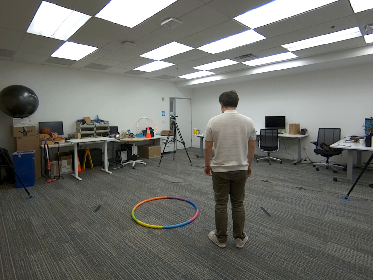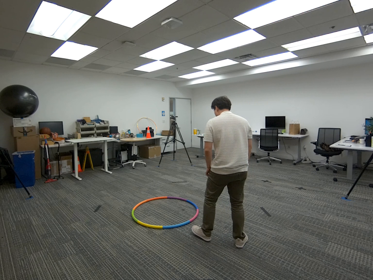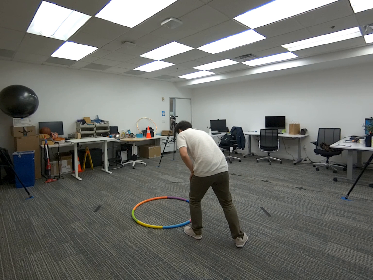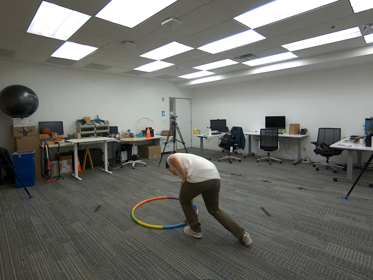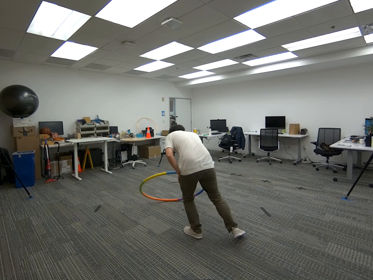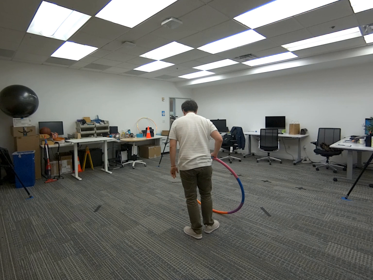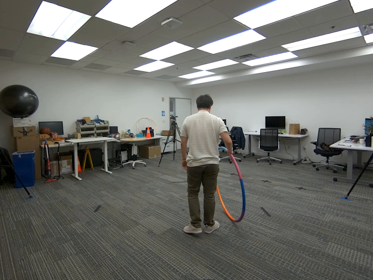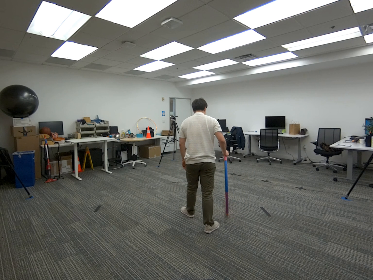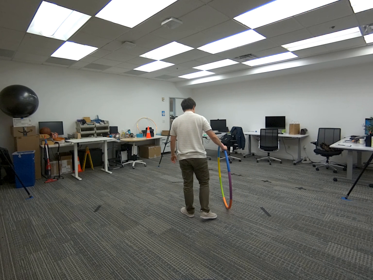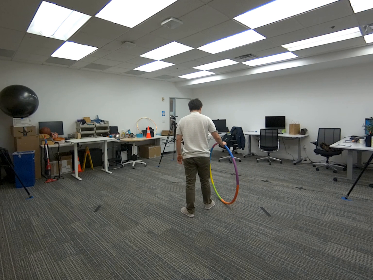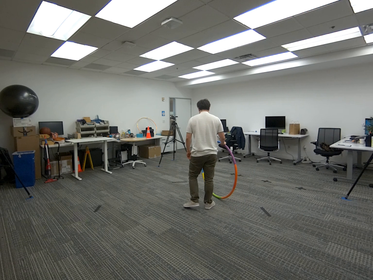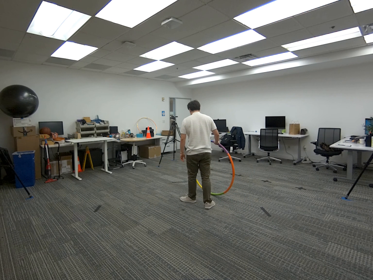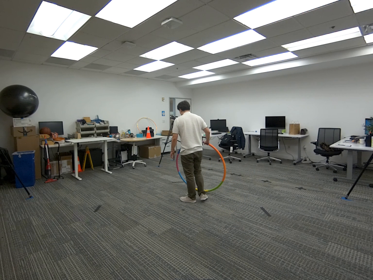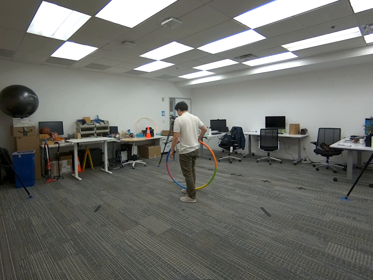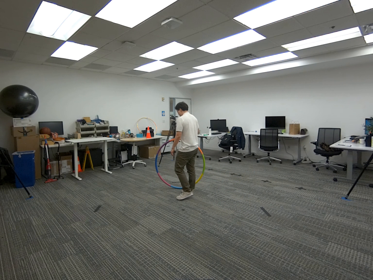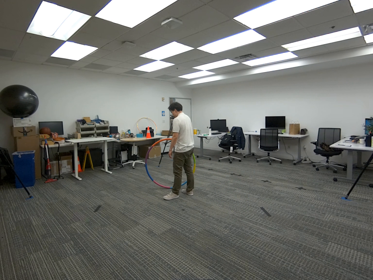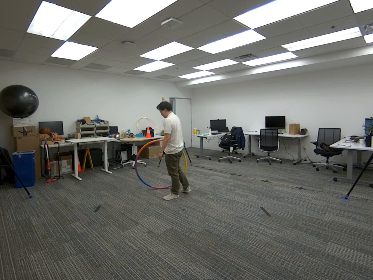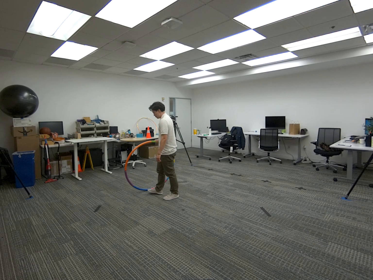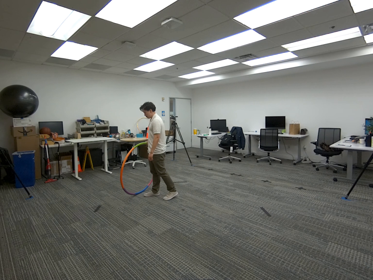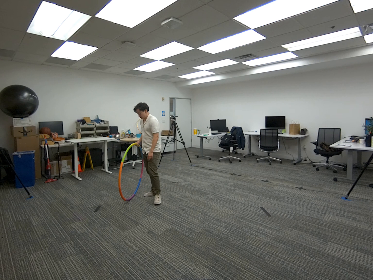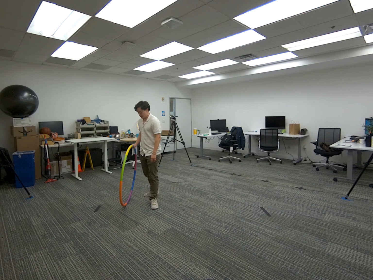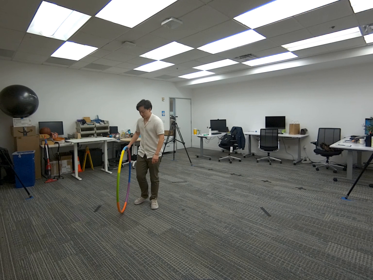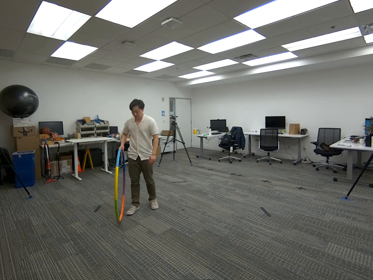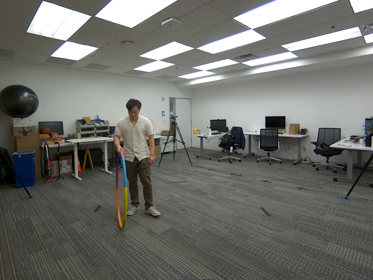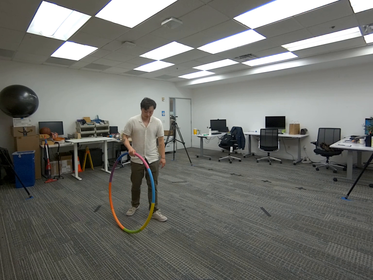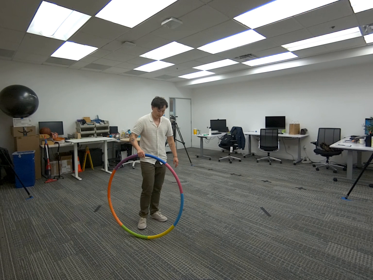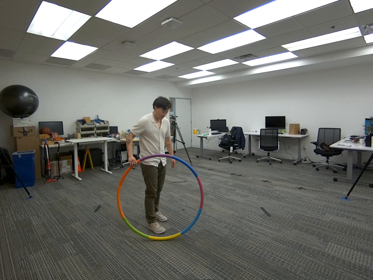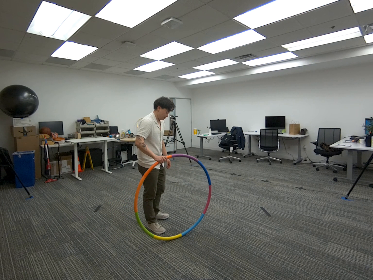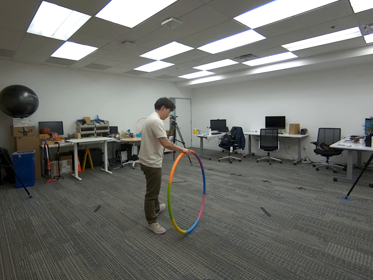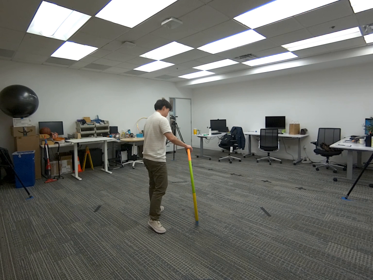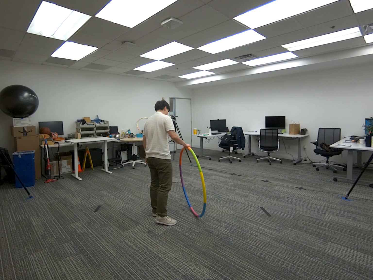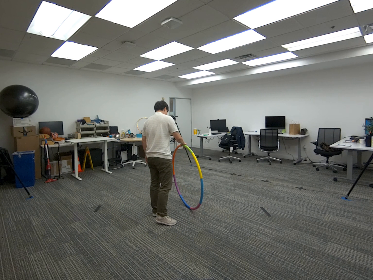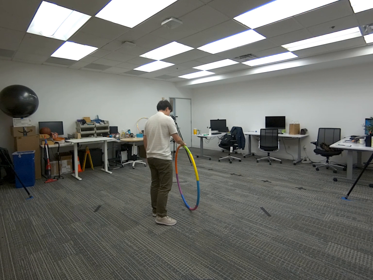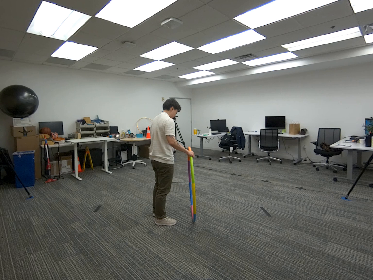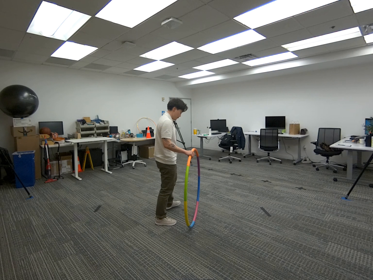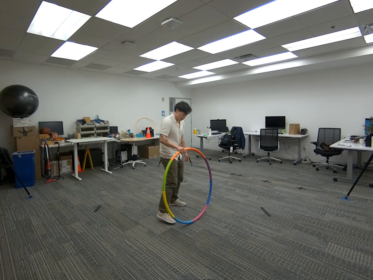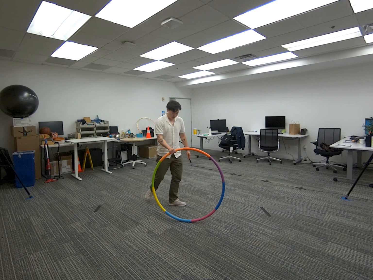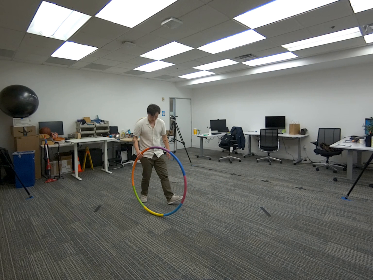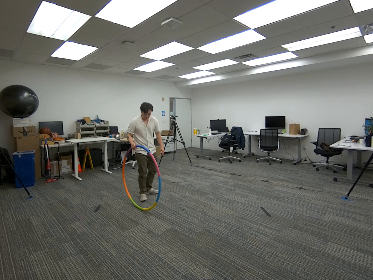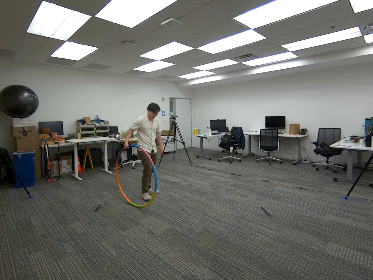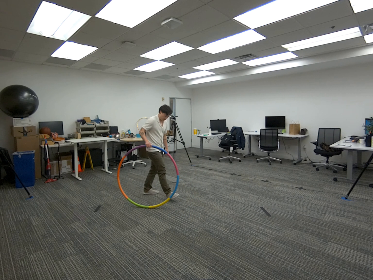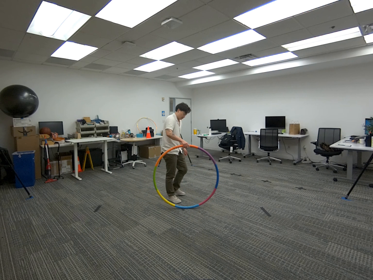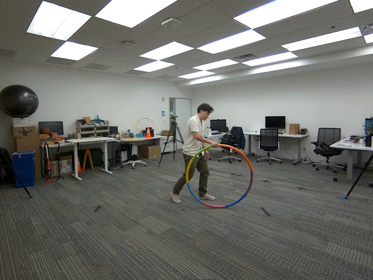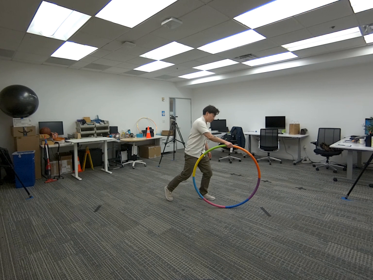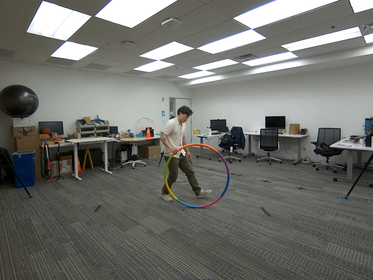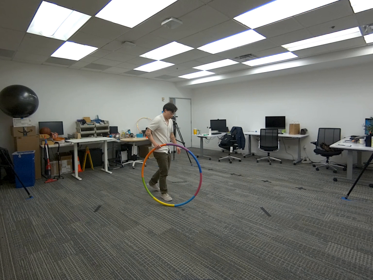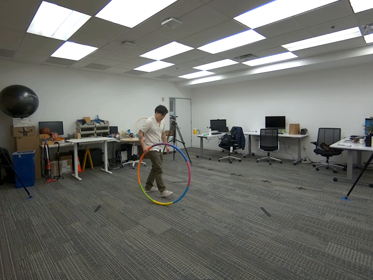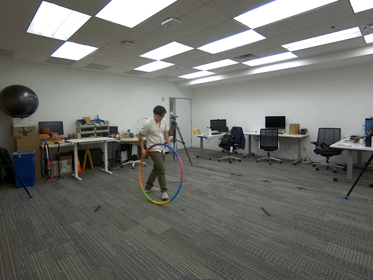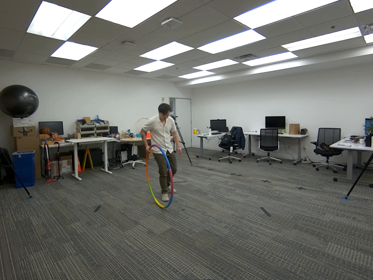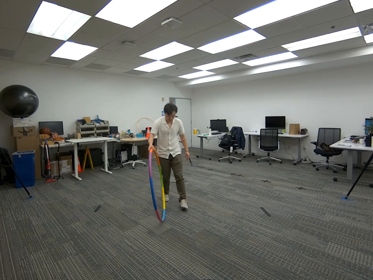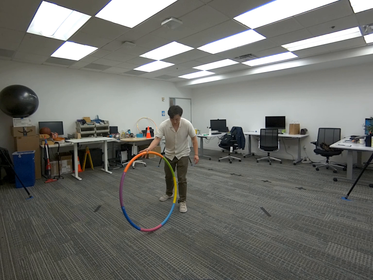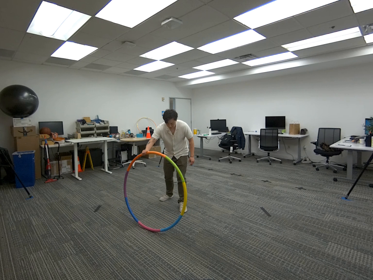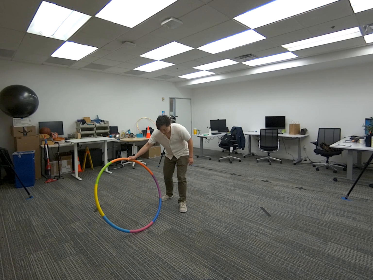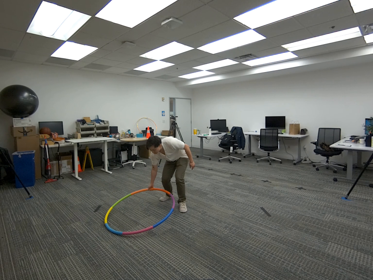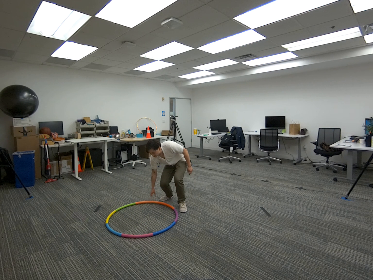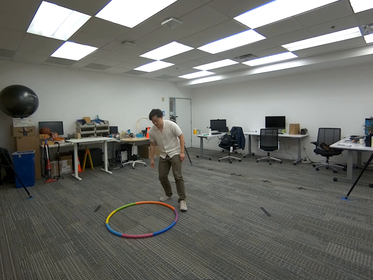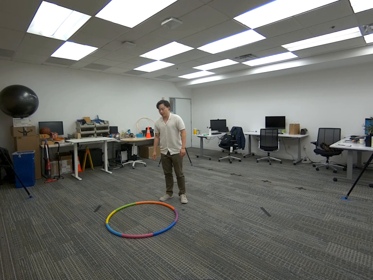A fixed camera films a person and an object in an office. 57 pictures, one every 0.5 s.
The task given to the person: Walk over to the hula hoop on the floor pick up the hula hoop using one hand and stand the hula hoop on floor and roll it in different directions.
